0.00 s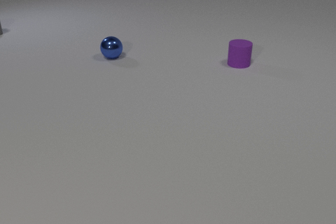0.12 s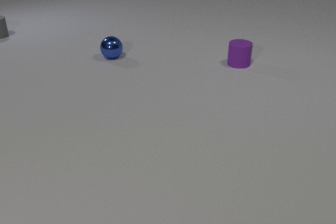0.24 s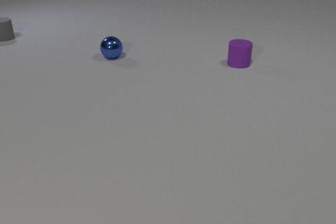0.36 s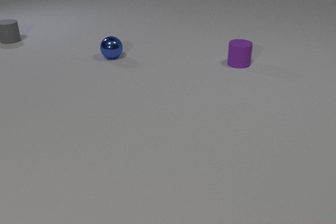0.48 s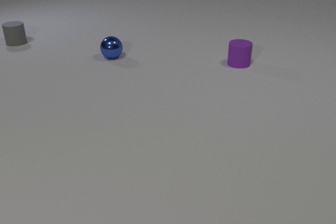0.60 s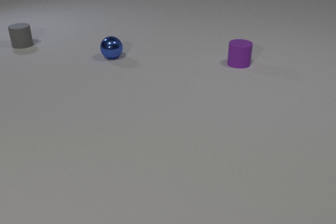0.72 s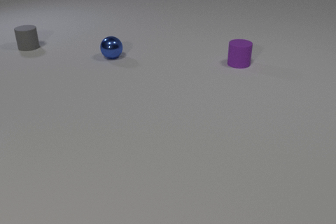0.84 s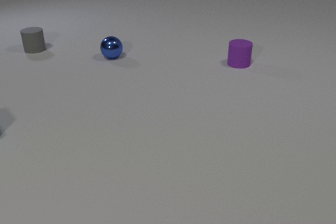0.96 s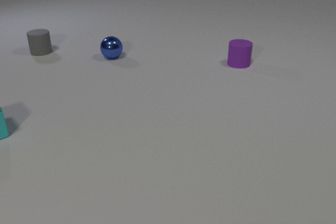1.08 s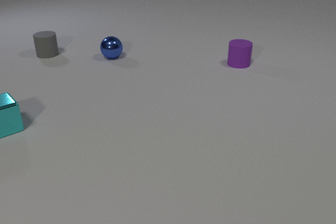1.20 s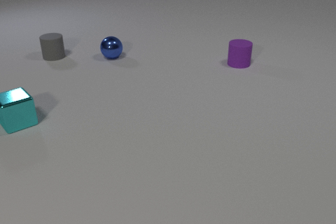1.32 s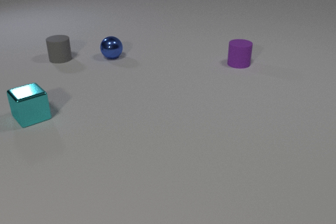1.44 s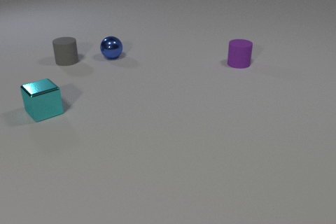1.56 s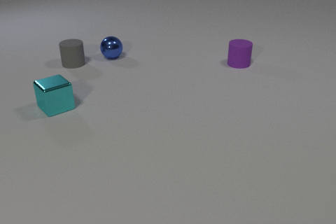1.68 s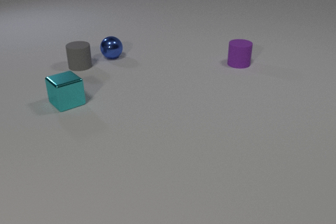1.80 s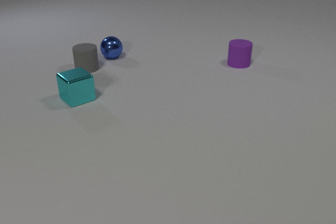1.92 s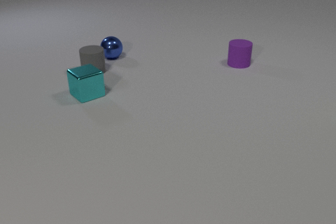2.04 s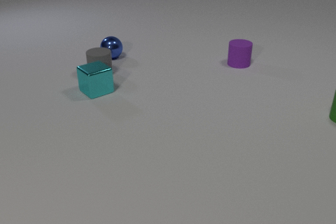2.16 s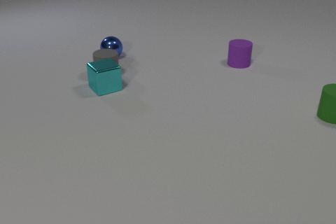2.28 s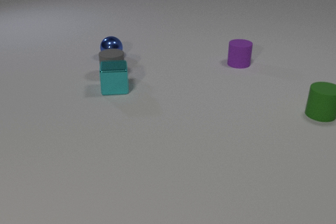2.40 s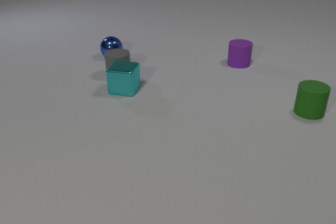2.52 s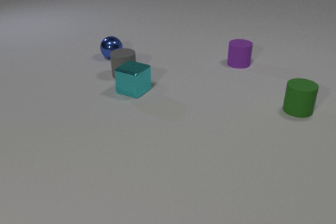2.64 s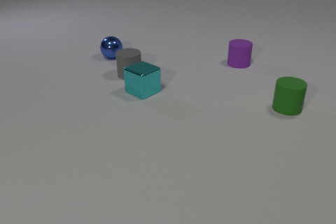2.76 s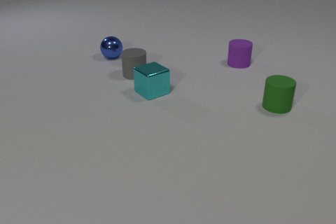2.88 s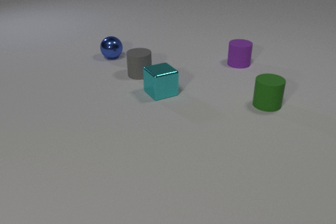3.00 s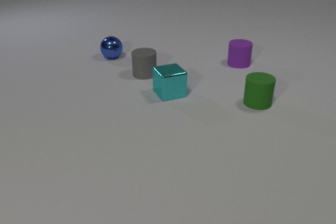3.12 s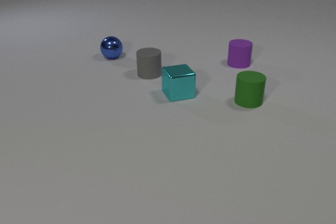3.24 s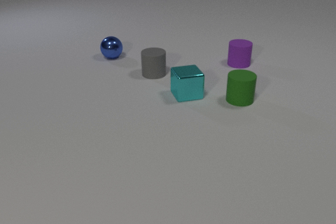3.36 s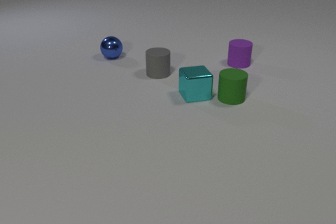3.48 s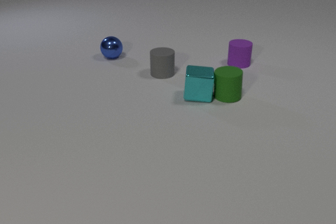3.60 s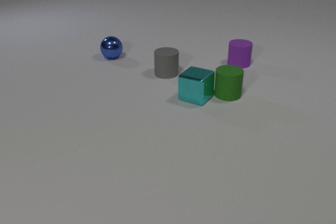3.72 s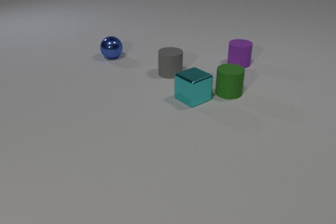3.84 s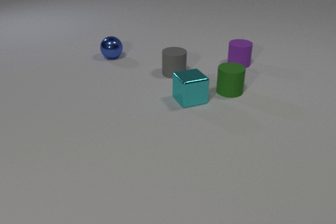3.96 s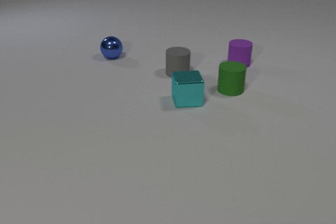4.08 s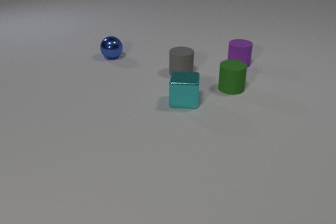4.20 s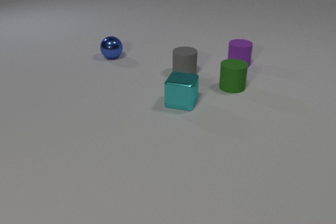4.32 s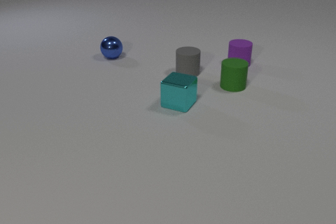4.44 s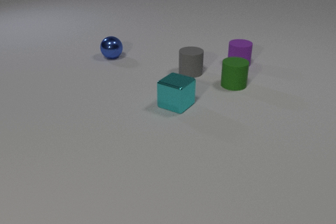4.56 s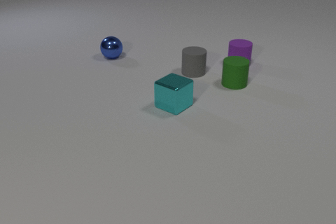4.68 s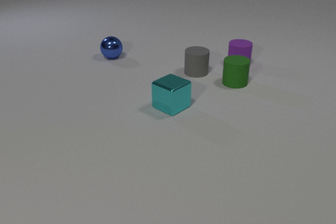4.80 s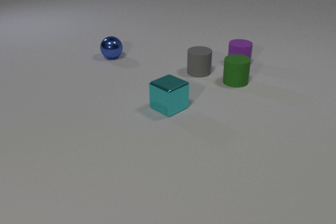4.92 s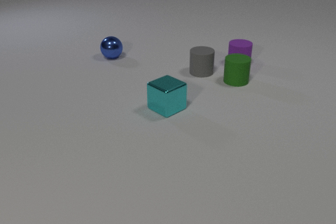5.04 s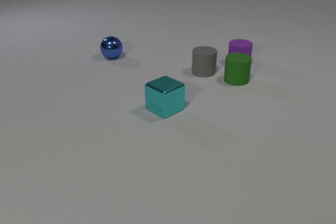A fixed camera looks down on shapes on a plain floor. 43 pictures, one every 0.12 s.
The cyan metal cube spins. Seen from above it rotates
clockwise.
The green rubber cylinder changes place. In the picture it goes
to the left.
0.00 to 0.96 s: The cyan metal cube comes in at the left edge. The gray rubber cylinder slides toward the camera and to the right.
0.96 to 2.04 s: The cyan metal cube slides to the right and away from the camera. The gray rubber cylinder slides toward the camera and to the right. The green rubber cylinder comes in at the right edge.
2.04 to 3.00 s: The cyan metal cube slides to the right, spins clockwise seen from above by about 105 degrees, its near face sliding to the left. The gray rubber cylinder slides to the right. The green rubber cylinder slides to the left. The cyan metal cube and the gray rubber cylinder collide.
3.00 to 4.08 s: The cyan metal cube slides toward the camera and to the right, spins so that its near face slides to the left, clockwise seen from above. The gray rubber cylinder slides to the right. The green rubber cylinder slides to the left and away from the camera. The cyan metal cube and the green rubber cylinder collide.
4.08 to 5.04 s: The cyan metal cube slides to the left and toward the camera, spins so that its near face slides to the left, clockwise seen from above. The gray rubber cylinder slides to the right. The green rubber cylinder slides away from the camera.
How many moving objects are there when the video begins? 1.
How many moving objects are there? 3.
What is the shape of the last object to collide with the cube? cylinder.
